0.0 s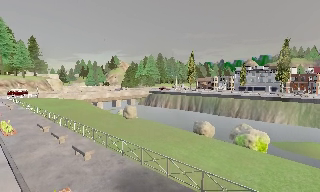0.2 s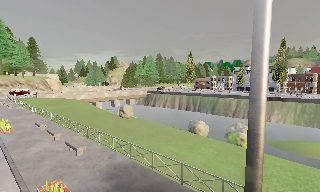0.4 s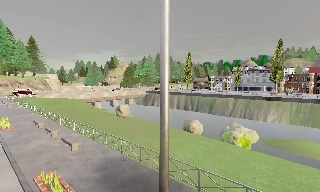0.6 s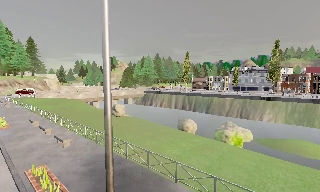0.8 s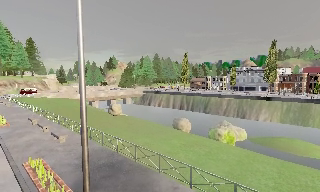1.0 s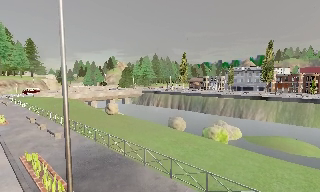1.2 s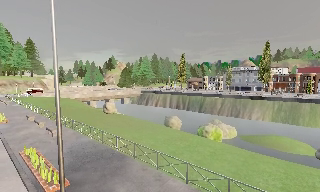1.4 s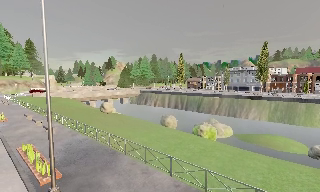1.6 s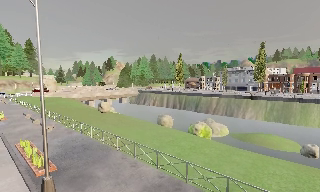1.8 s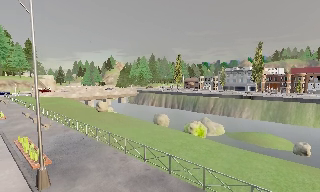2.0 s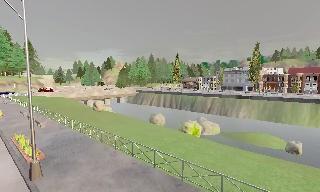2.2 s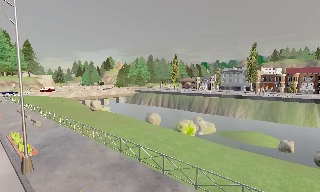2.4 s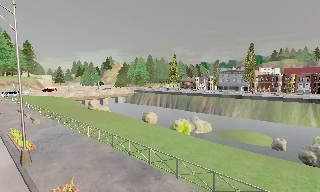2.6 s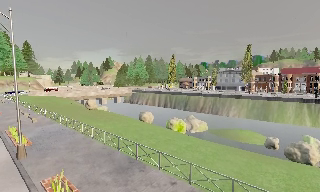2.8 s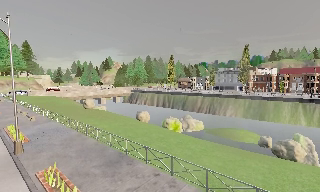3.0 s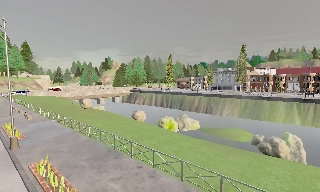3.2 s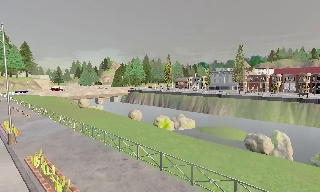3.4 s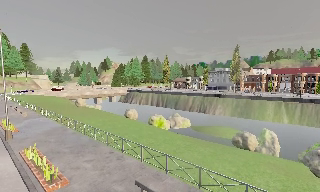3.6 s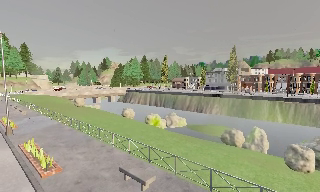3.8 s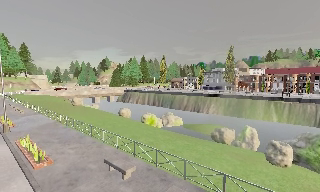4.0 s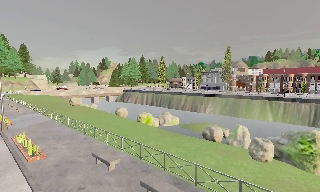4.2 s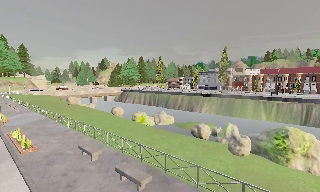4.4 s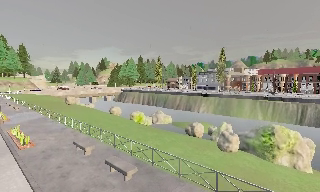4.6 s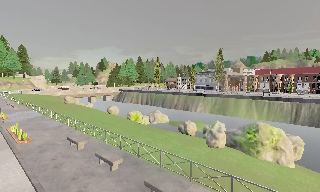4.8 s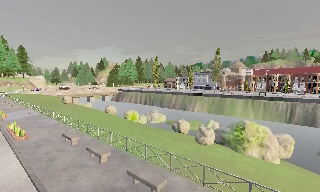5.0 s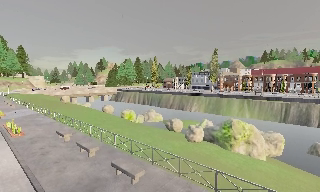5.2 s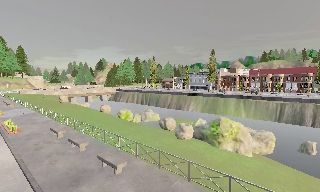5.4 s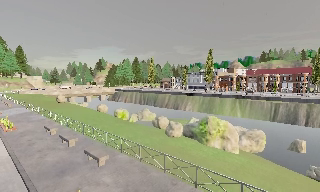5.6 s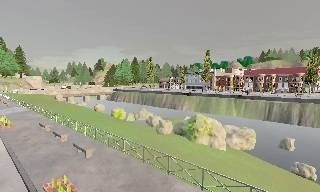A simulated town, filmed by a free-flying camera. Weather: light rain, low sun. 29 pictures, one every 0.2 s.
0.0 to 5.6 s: The camera travels to its right and backward, about 25 m, so close, fixed things drift to the left.
The film runs backward here.
